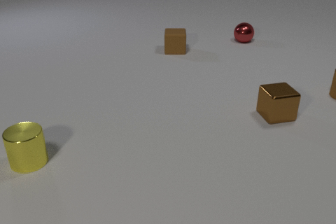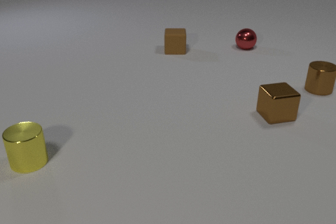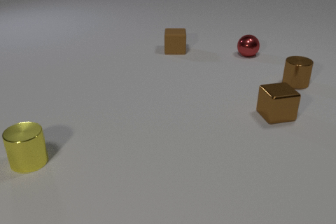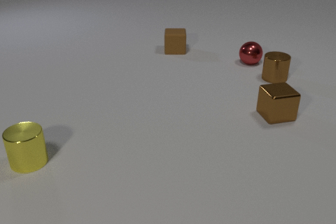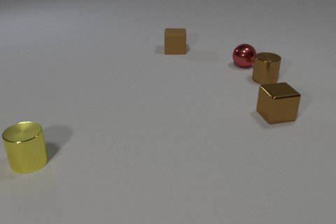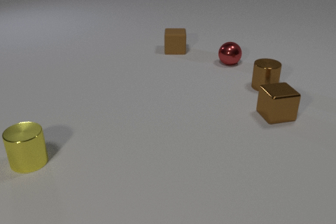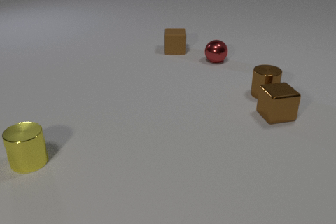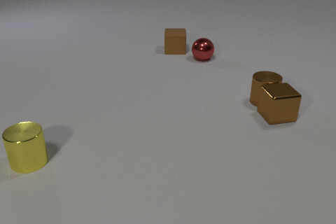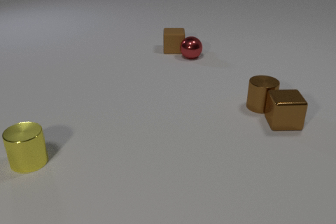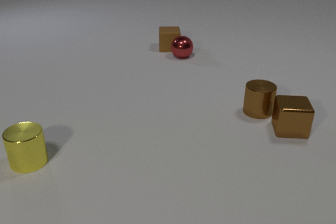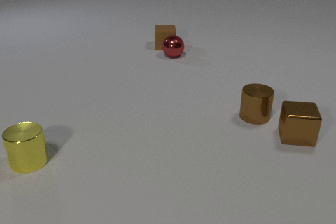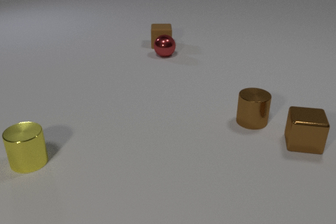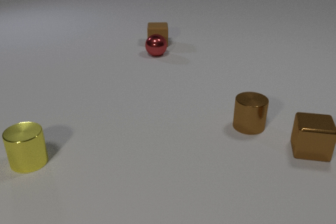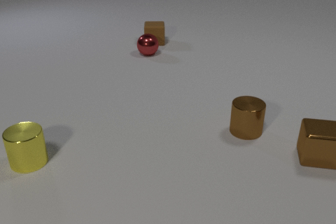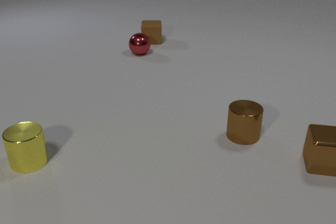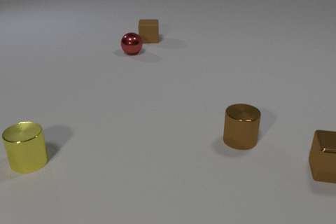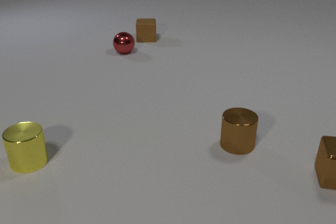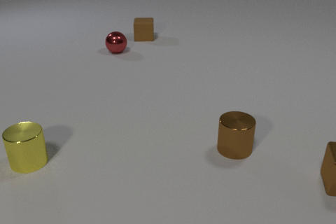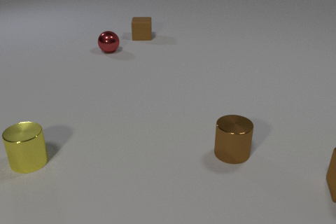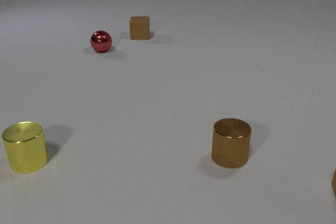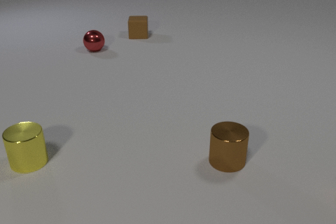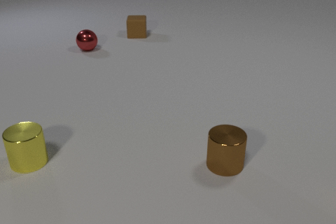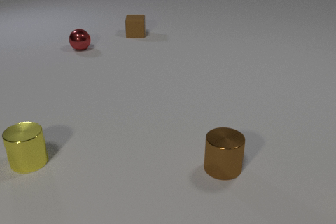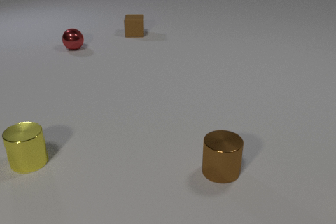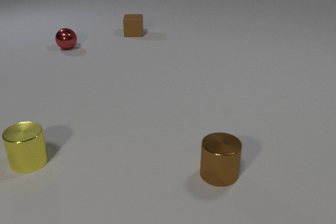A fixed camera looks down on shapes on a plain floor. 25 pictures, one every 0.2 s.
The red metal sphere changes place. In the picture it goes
to the left.
The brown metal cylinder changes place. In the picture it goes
toward the camera.
0.0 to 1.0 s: The red metal sphere rolls toward the camera. The brown metal cylinder slides to the left. The red metal sphere and the brown metal cylinder collide.
1.0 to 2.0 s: The red metal sphere rolls to the left. The brown metal cylinder slides toward the camera. The brown rubber cube slides away from the camera and to the left. The brown metal cube slides toward the camera and to the right, spins so that its near face slides to the left, clockwise seen from above. The brown metal cylinder and the brown metal cube collide. The red metal sphere and the brown rubber cube collide.
2.0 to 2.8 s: The red metal sphere rolls to the left. The brown metal cylinder slides toward the camera. The brown rubber cube slides away from the camera and to the left. The brown metal cube slides toward the camera and to the right.
2.8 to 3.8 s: The red metal sphere rolls to the left. The brown metal cylinder slides toward the camera. The brown rubber cube slides away from the camera and to the left. The brown metal cube slides toward the camera and to the right.
3.8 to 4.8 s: The red metal sphere rolls to the left and away from the camera. The brown metal cylinder slides toward the camera. The brown rubber cube slides away from the camera and to the left. The brown metal cube leaves at the right edge.
How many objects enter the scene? 1.
What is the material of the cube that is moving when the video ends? rubber.
Are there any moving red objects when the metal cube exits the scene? yes.
